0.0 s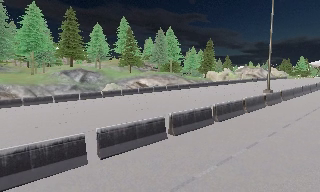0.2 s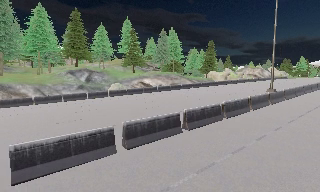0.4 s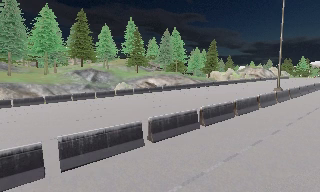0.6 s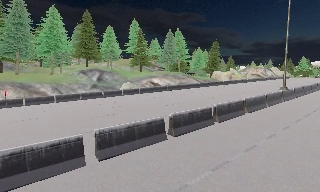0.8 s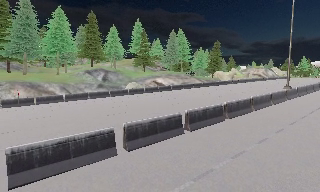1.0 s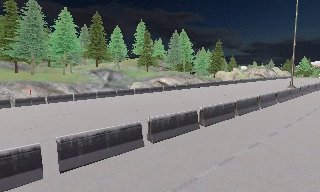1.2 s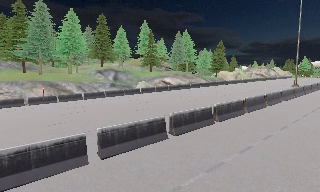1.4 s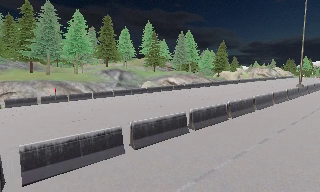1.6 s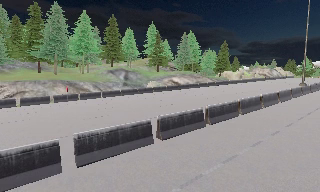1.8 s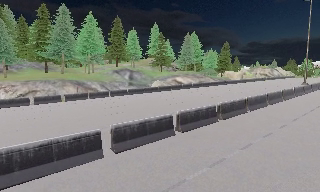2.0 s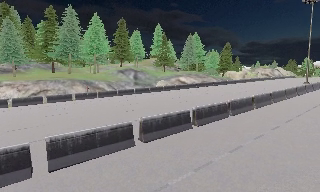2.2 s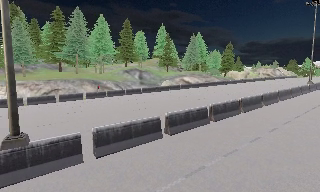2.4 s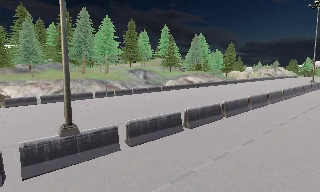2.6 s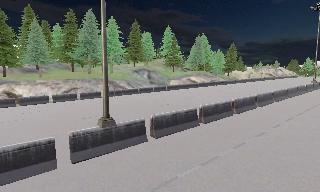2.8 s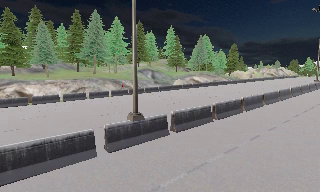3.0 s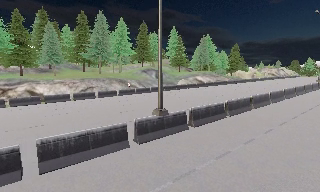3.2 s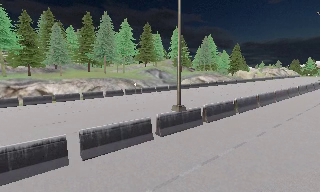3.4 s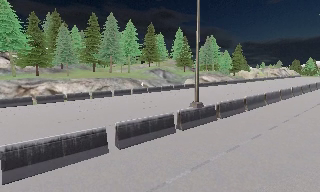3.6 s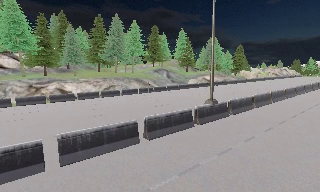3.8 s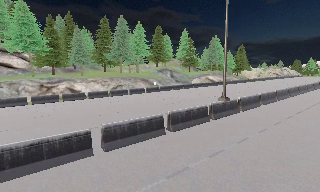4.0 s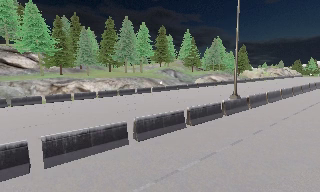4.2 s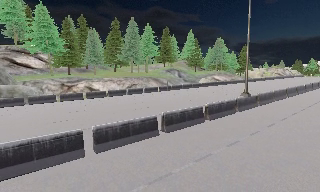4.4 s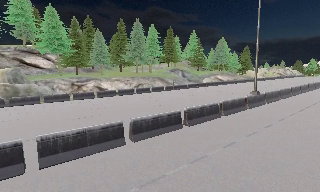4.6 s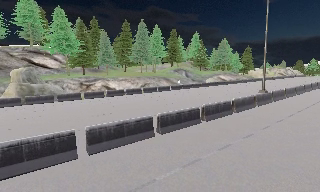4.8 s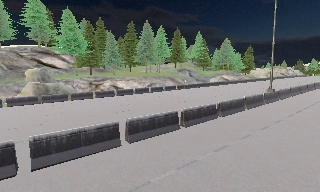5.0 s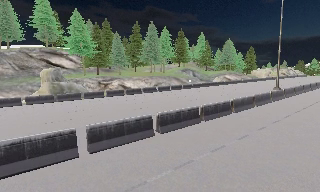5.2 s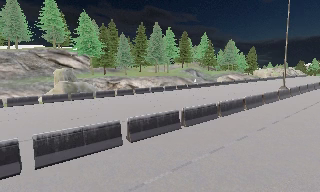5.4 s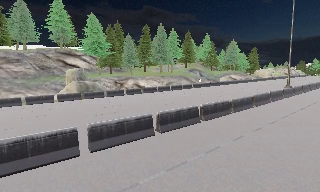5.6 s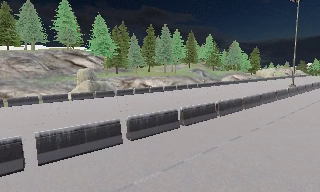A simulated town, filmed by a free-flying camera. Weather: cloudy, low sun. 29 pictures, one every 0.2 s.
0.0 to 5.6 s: The camera travels to its left and backward, about 40 m, so close, fixed things drift to the right.
The film runs backward here.
